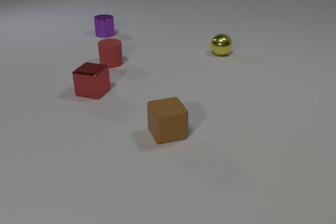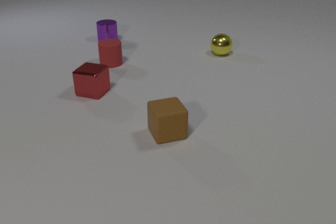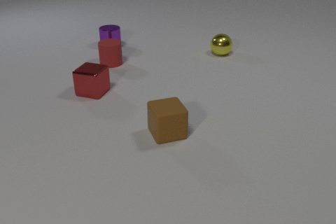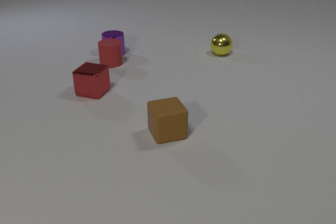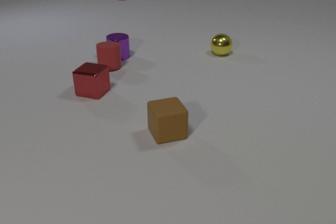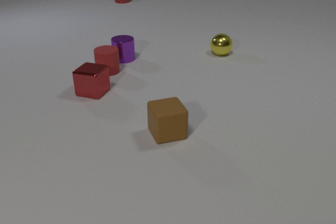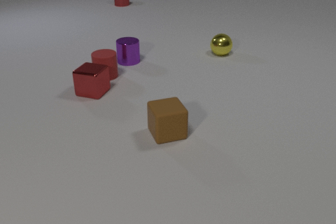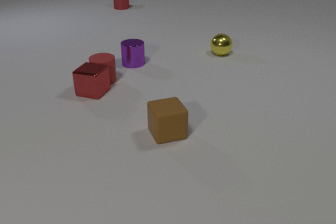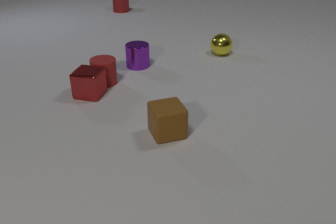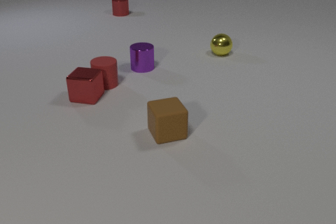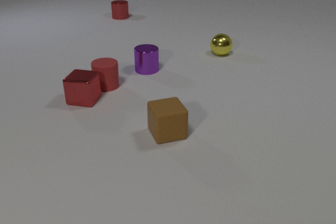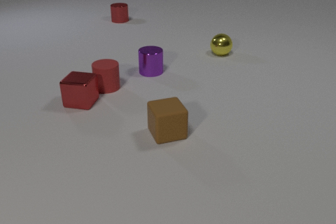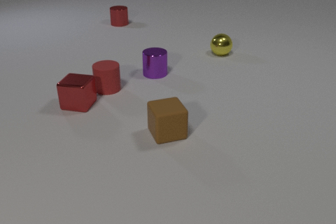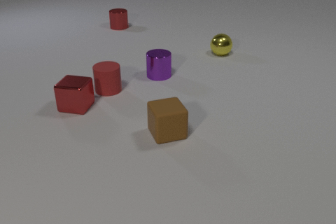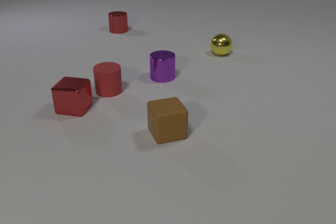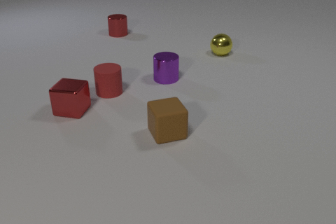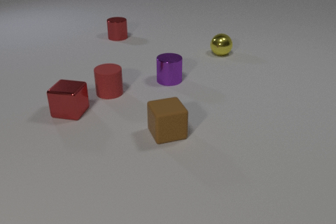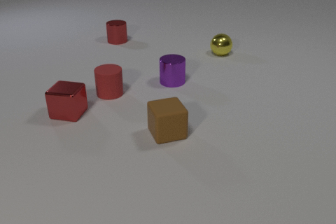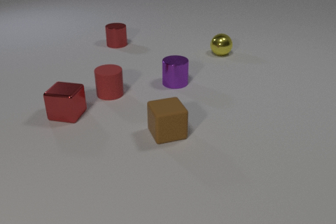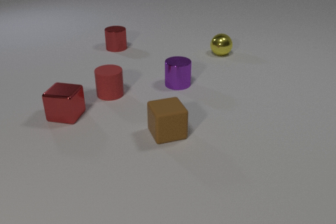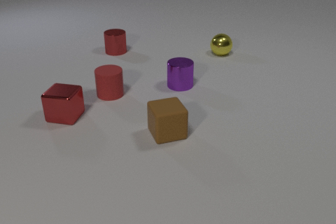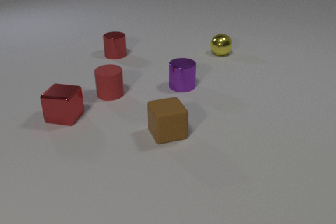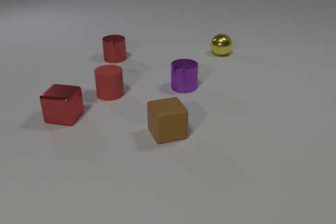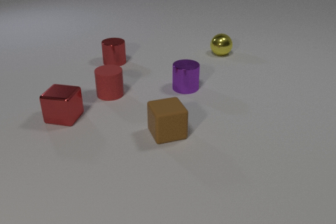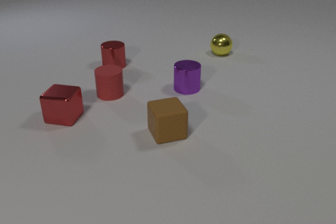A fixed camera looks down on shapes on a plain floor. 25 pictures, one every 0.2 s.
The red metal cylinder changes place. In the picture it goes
toward the camera.
The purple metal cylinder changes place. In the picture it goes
toward the camera.
0.0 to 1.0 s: The purple metal cylinder slides toward the camera. The red rubber cylinder slides toward the camera. The red metal cylinder comes in at the top edge, slides toward the camera. The purple metal cylinder and the red rubber cylinder collide.
1.0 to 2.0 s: The purple metal cylinder slides toward the camera and to the right. The red rubber cylinder slides toward the camera. The red metal cube slides toward the camera and to the left. The red metal cylinder slides toward the camera. The red rubber cylinder and the red metal cube collide.
2.0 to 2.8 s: The purple metal cylinder slides toward the camera and to the right. The red rubber cylinder slides toward the camera. The red metal cube slides toward the camera and to the left. The red metal cylinder slides toward the camera.
2.8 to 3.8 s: The purple metal cylinder slides toward the camera and to the right. The red rubber cylinder slides toward the camera. The red metal cube slides toward the camera and to the left. The red metal cylinder slides toward the camera.
3.8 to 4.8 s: The purple metal cylinder slides toward the camera and to the right. The red metal cylinder slides toward the camera.
How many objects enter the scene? 1.
What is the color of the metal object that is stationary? yellow.
Are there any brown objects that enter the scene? no.
